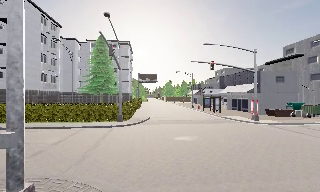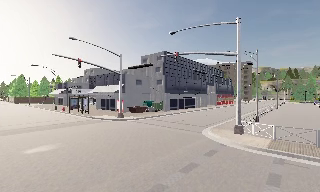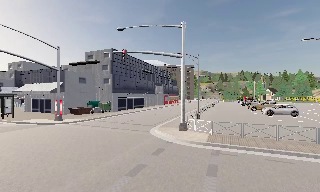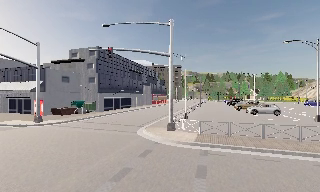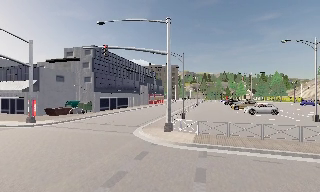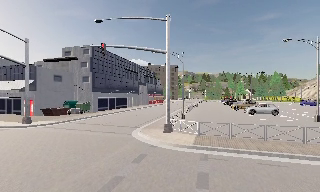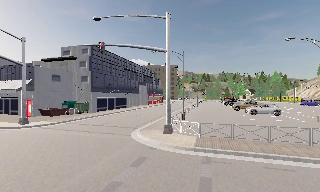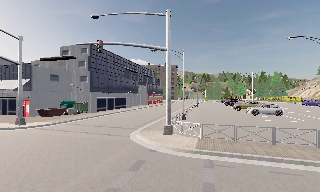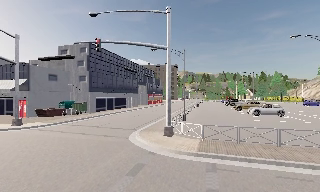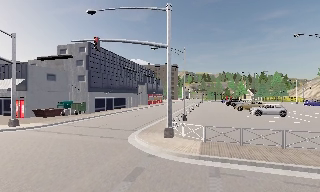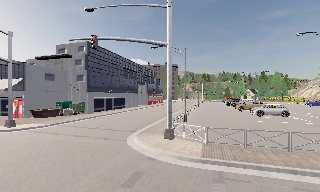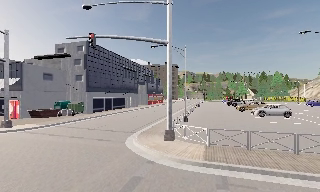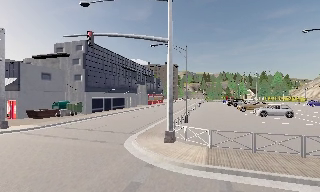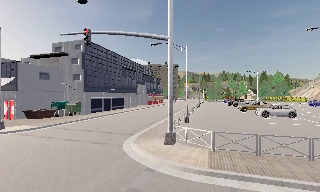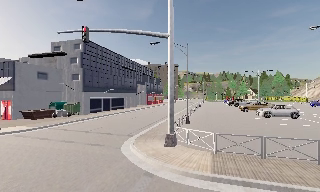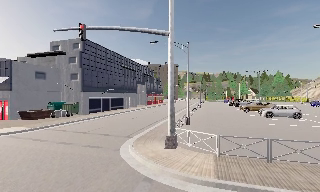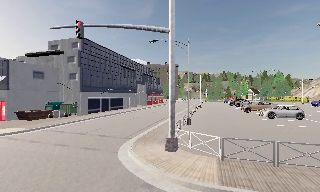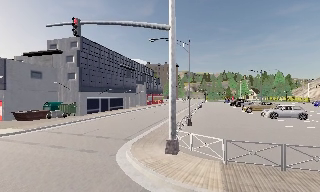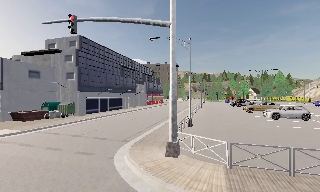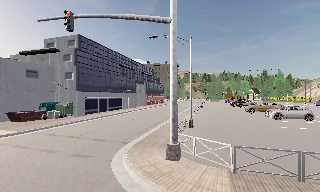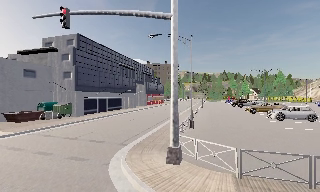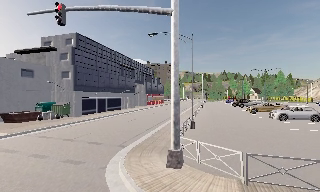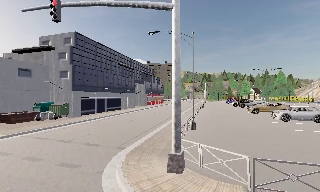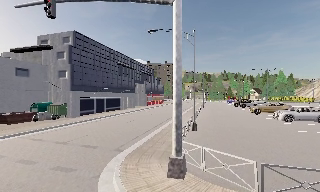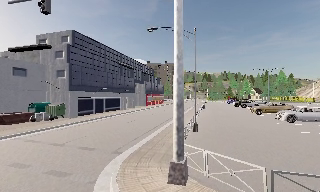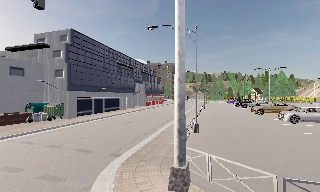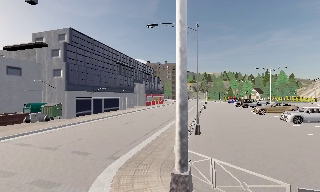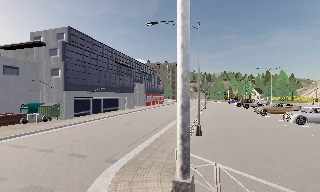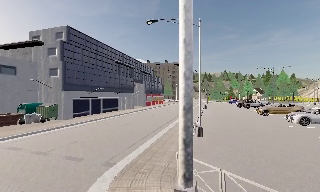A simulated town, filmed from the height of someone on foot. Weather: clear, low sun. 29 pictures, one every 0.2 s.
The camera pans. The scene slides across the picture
to the left.
The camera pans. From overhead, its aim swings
clockwise.
0.0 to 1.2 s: The camera pans to its right, which is clockwise from overhead, by about 70 degrees. It travels forward, about 2 m.
1.2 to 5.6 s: The camera travels forward, about 7 m, so what stands in front looms larger.
The film runs forward here.
